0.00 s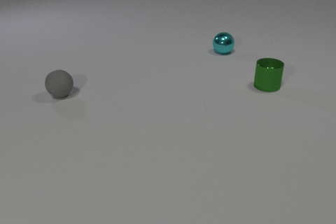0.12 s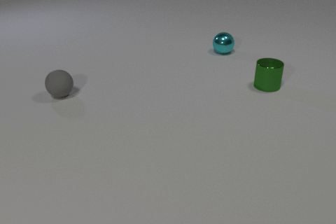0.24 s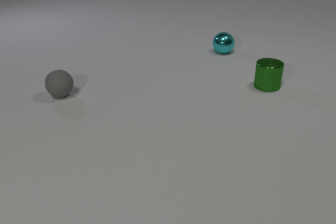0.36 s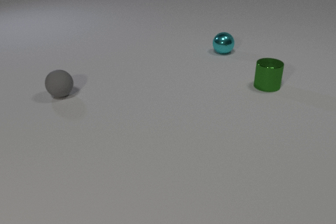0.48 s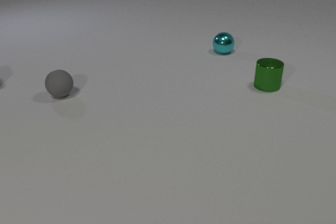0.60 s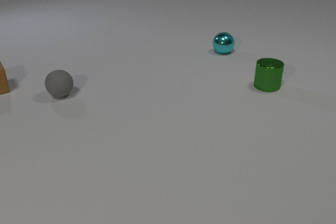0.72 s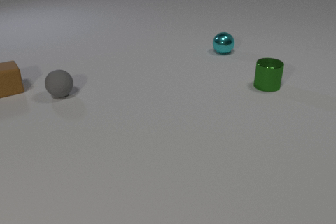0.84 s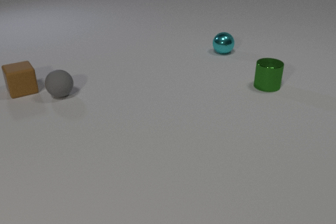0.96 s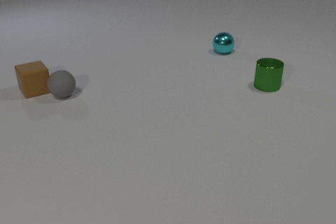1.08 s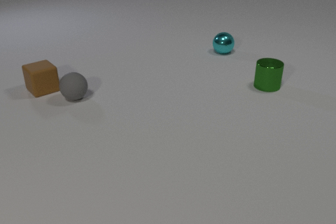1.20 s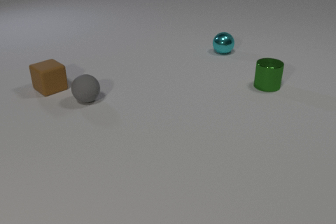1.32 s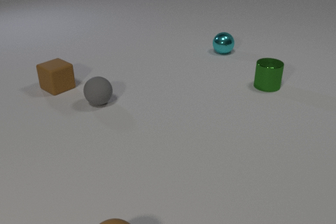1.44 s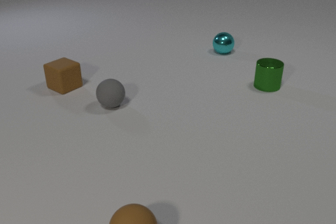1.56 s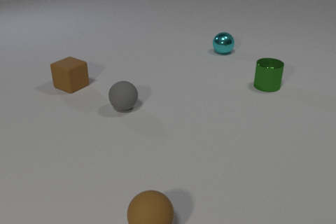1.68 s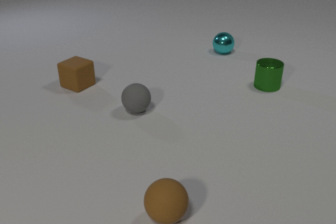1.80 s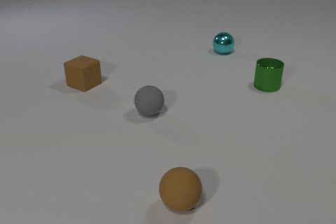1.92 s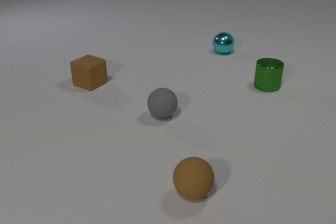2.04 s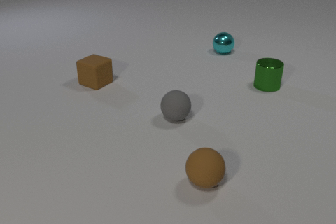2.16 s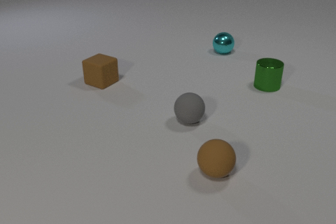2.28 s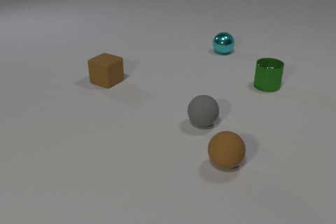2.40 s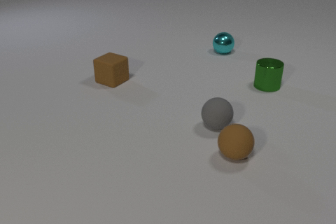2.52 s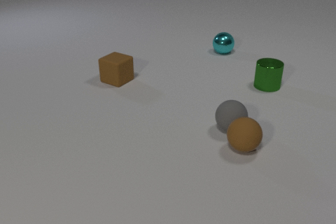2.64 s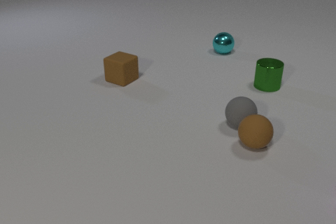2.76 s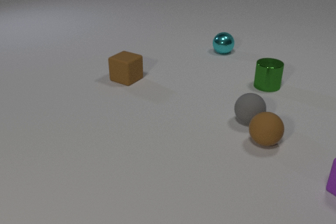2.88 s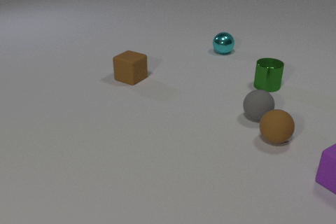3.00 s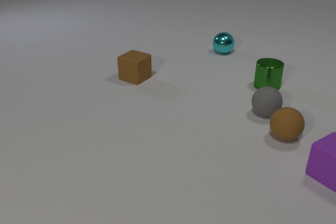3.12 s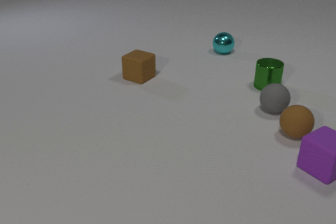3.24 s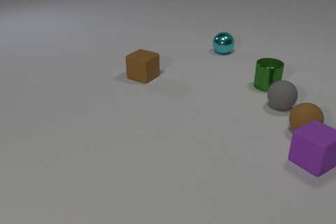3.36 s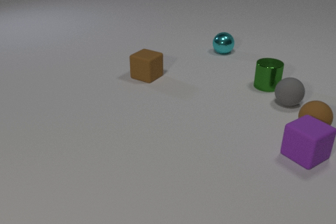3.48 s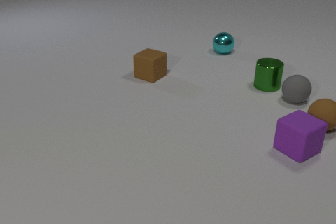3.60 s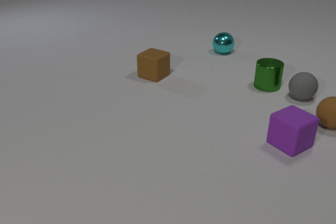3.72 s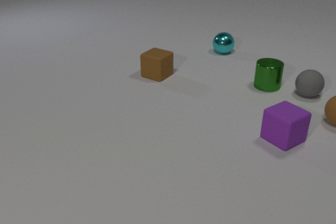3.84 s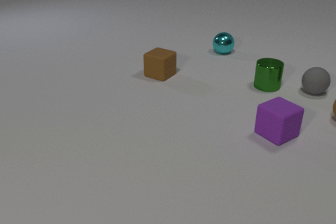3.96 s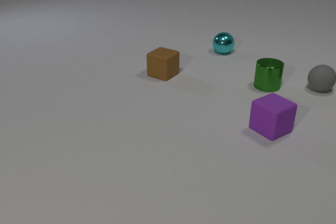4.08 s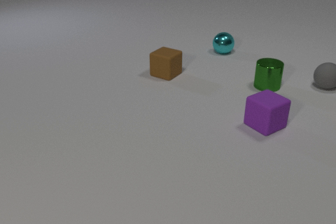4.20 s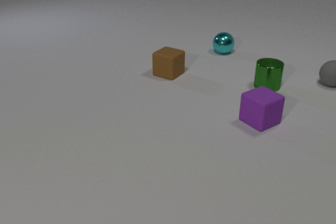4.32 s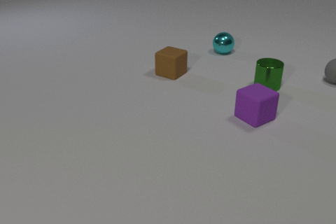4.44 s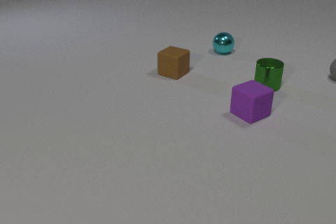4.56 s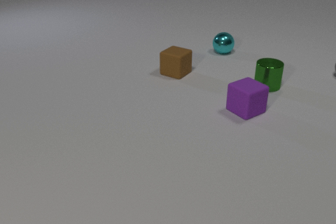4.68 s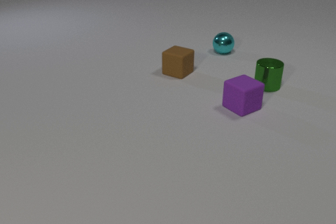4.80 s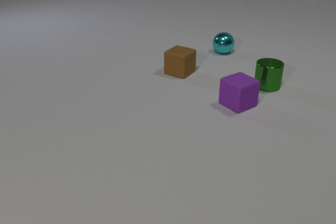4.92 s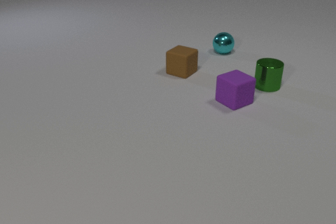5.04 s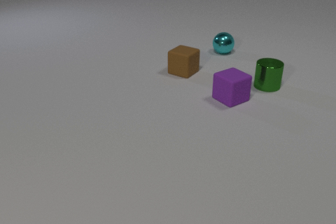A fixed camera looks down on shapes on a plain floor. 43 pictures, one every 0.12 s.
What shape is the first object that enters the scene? cube.
What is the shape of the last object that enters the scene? cube.
What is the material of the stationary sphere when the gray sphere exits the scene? metal.
0.00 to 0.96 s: The brown rubber cube comes in at the left edge, slides to the right and toward the camera. The brown rubber cube and the gray rubber sphere collide.
0.96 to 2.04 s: The brown rubber cube slides to the right, spins so that its near face slides to the right, counterclockwise seen from above. The gray rubber sphere rolls to the right and toward the camera. The brown rubber sphere comes in at the bottom edge, rolls away from the camera and to the right.
2.04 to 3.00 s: The brown rubber cube slides to the right. The gray rubber sphere rolls to the right. The brown rubber sphere rolls away from the camera and to the right. The purple rubber cube comes in at the right edge, slides to the left and away from the camera. The gray rubber sphere and the brown rubber sphere collide.
3.00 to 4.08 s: The brown rubber cube slides to the right. The gray rubber sphere rolls away from the camera and to the right. The brown rubber sphere rolls to the right and away from the camera, leaves at the right edge. The purple rubber cube slides away from the camera and to the left.
4.08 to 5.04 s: The brown rubber cube slides to the right. The gray rubber sphere rolls away from the camera and to the right, leaves at the right edge. The purple rubber cube slides away from the camera and to the left.
